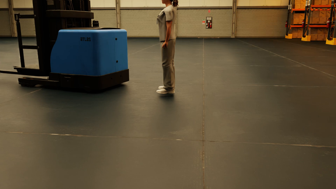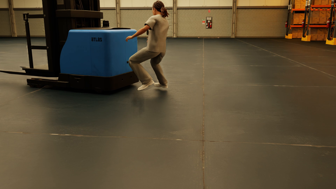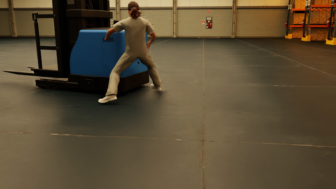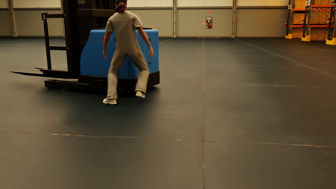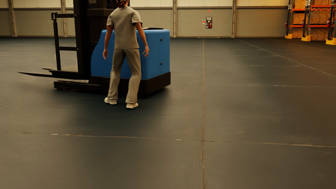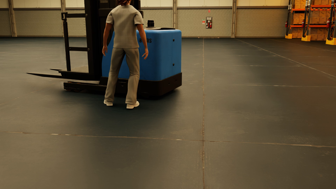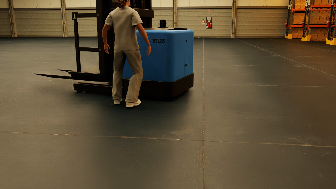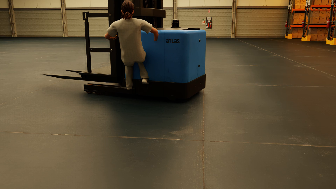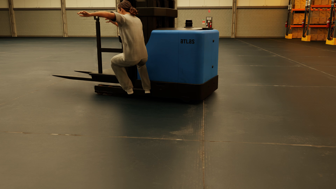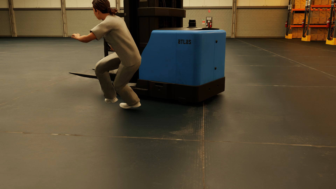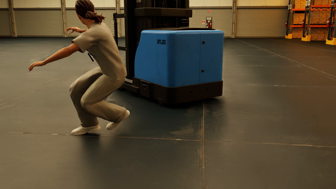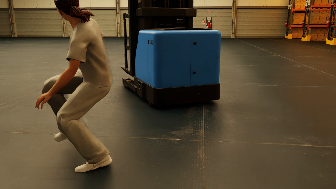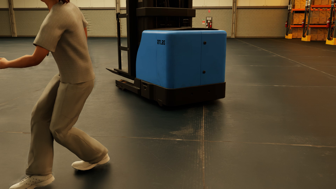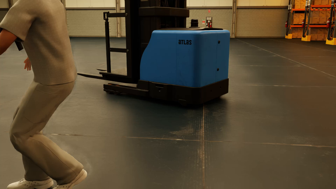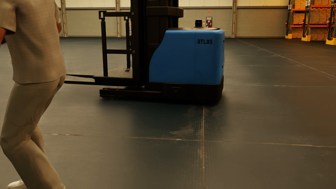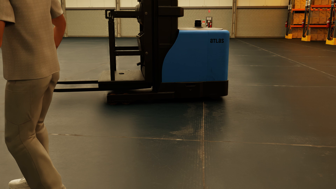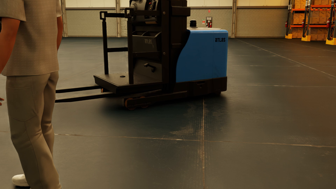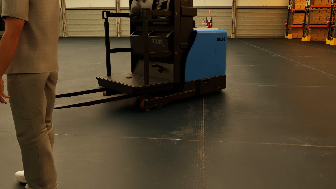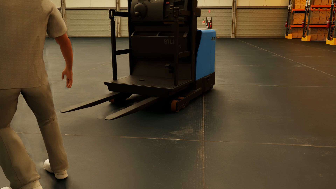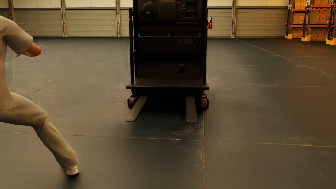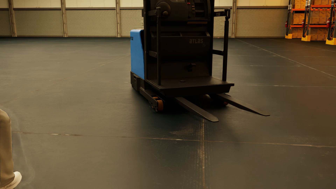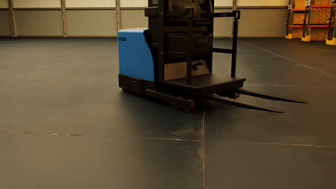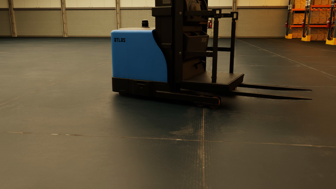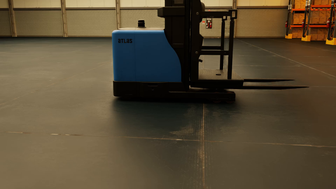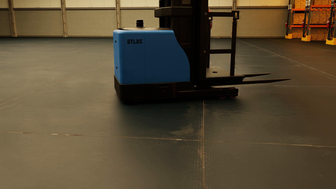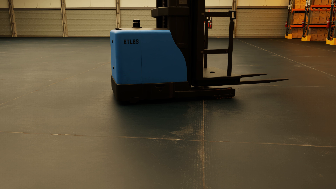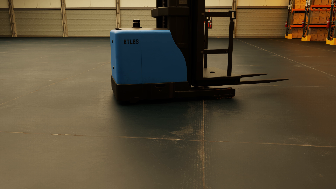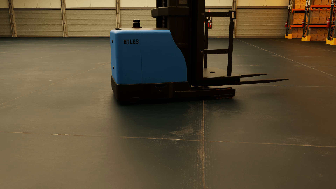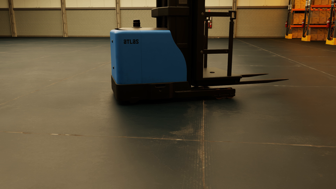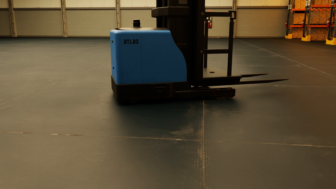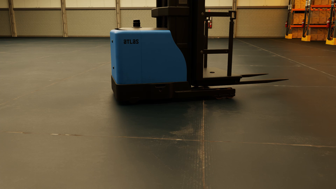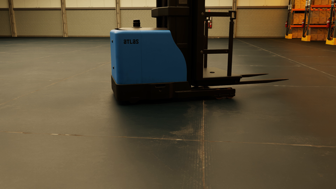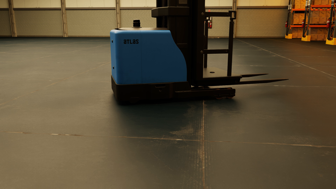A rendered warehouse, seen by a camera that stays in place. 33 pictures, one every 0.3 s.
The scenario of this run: Near miss between a forklift and a person.
